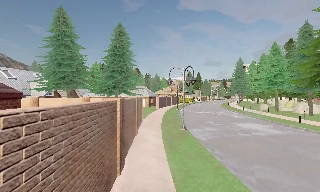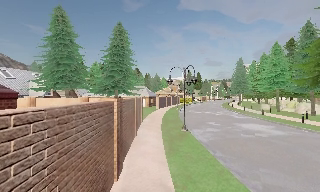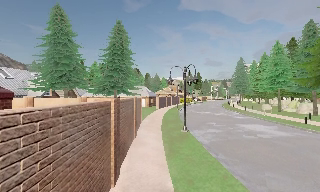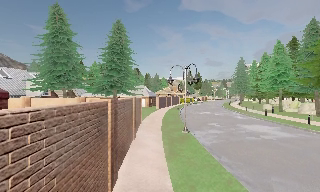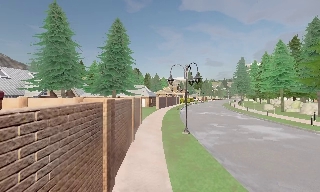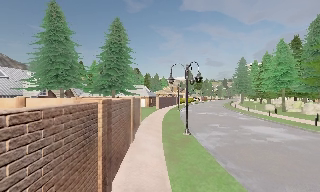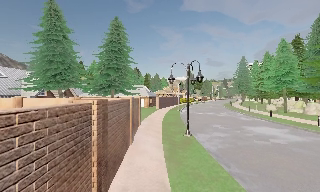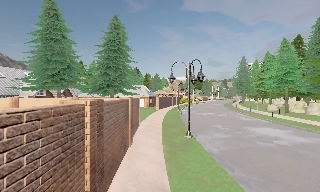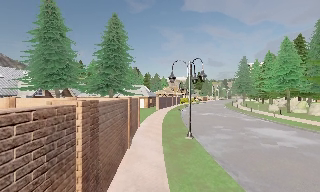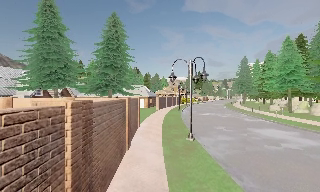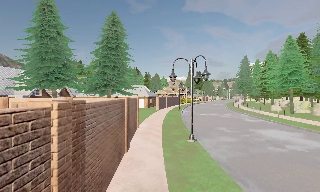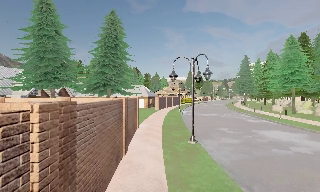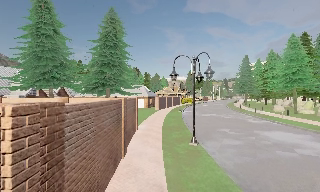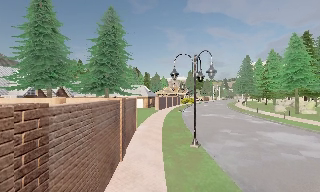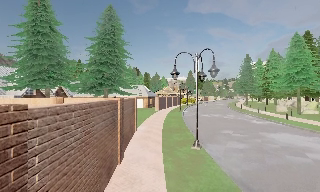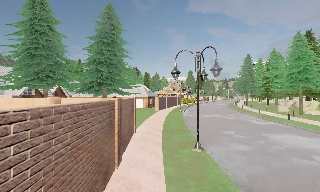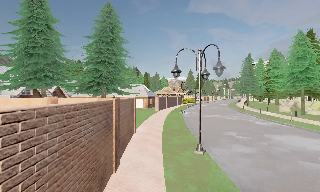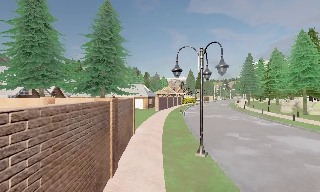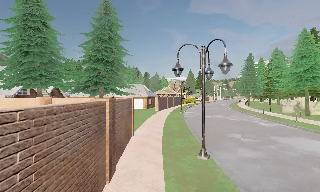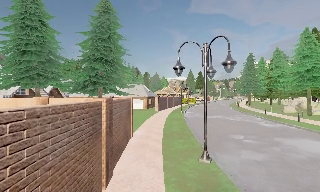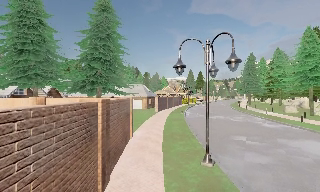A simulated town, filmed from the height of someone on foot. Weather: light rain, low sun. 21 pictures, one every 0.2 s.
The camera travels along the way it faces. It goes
forward.
0.0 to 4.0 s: The camera travels forward, about 6 m, so what stands in front looms larger.
The film runs forward here.
